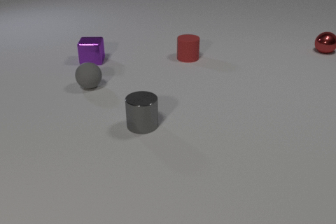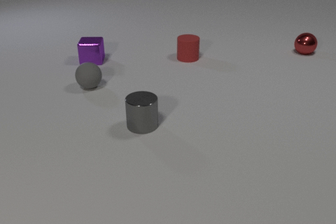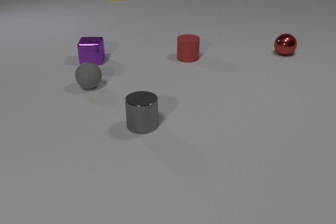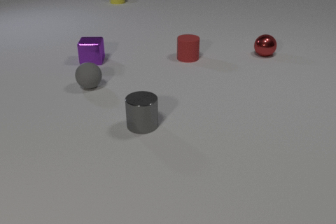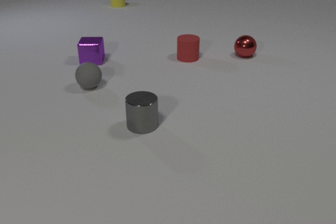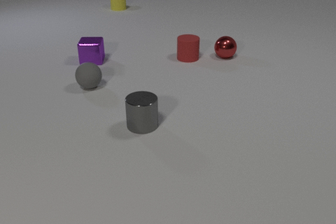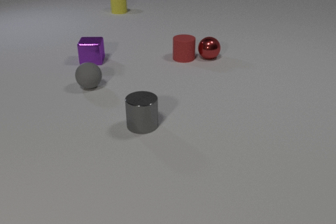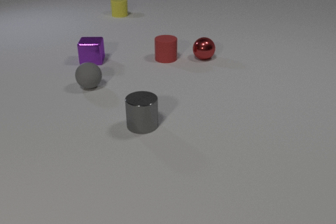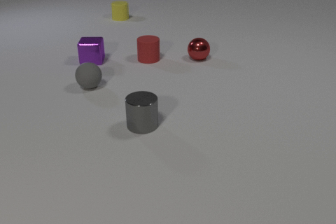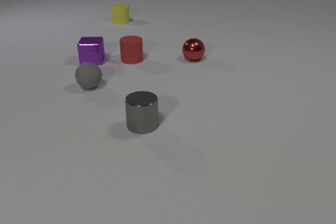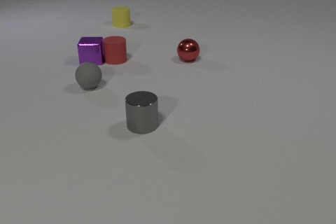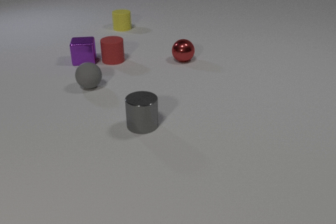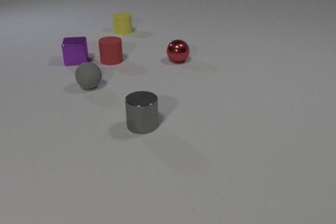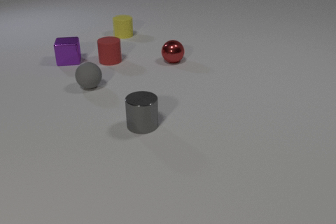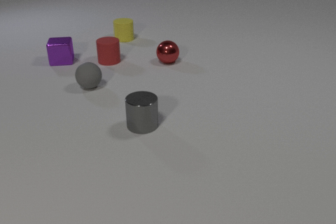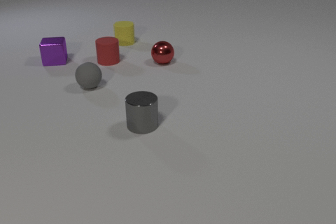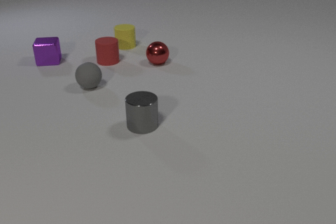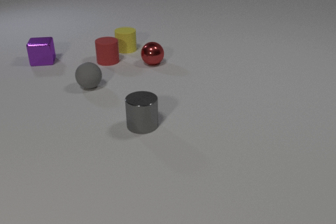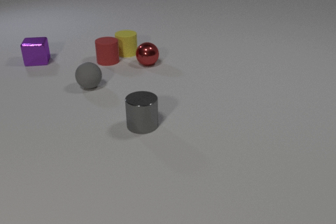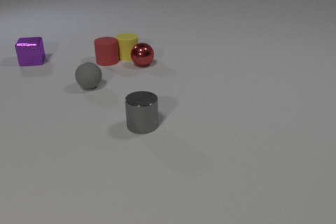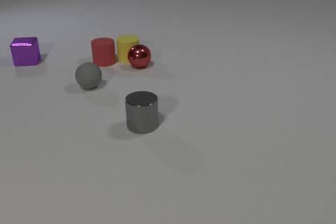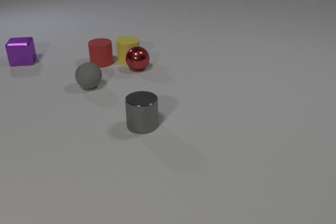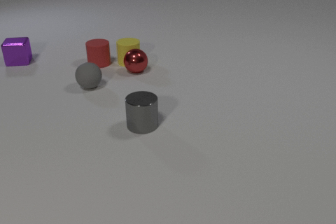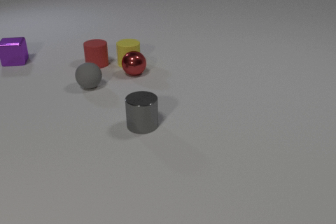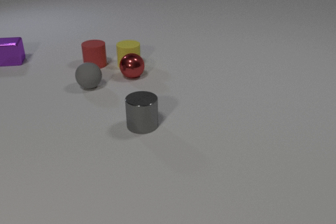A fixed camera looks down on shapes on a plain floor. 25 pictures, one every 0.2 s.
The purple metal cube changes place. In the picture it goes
to the left.
The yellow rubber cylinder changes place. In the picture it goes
toward the camera.
0.0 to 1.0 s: The red metal sphere rolls to the left and toward the camera. The yellow rubber cylinder comes in at the top edge, slides toward the camera.
1.0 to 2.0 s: The red metal sphere rolls to the left. The red rubber cylinder slides to the left. The yellow rubber cylinder slides toward the camera. The red metal sphere and the red rubber cylinder collide. The red rubber cylinder and the purple metal cube collide.
2.0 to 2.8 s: The red metal sphere rolls to the left. The red rubber cylinder slides to the left. The yellow rubber cylinder slides toward the camera. The purple metal cube slides to the left.
2.8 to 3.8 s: The red metal sphere rolls to the left. The yellow rubber cylinder slides toward the camera. The purple metal cube slides to the left. The red rubber cylinder and the yellow rubber cylinder collide.
3.8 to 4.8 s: The red metal sphere rolls toward the camera. The red rubber cylinder slides to the left and toward the camera. The yellow rubber cylinder slides toward the camera. The purple metal cube slides to the left. The red metal sphere and the yellow rubber cylinder collide.
Are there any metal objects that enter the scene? no.
Are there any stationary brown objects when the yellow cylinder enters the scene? no.
What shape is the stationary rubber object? sphere.
